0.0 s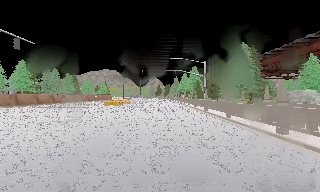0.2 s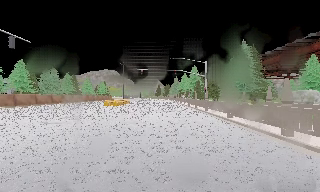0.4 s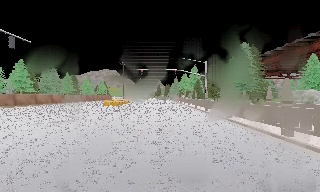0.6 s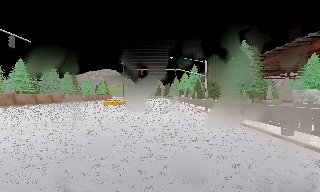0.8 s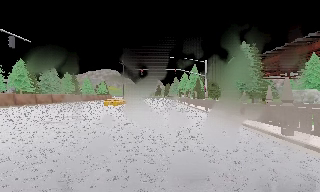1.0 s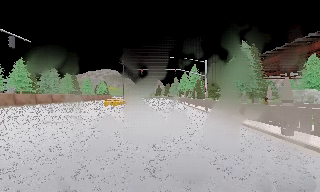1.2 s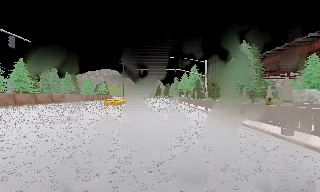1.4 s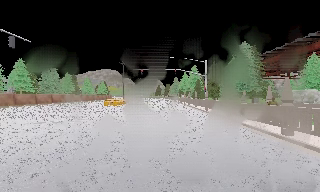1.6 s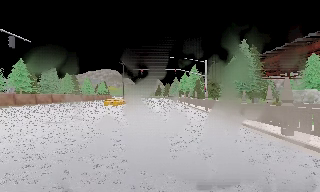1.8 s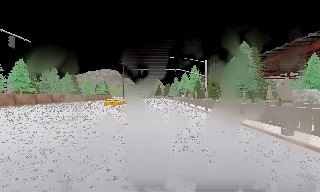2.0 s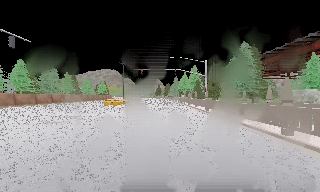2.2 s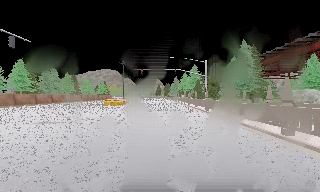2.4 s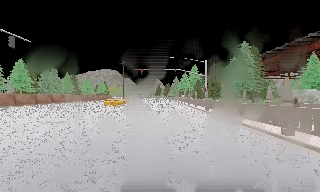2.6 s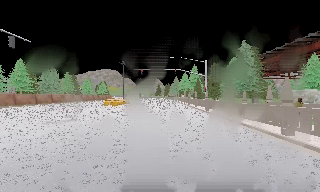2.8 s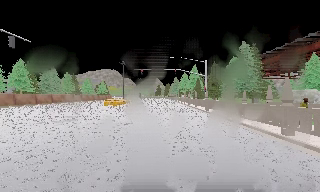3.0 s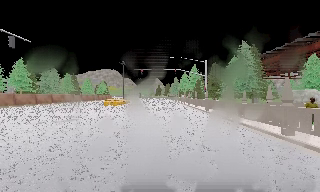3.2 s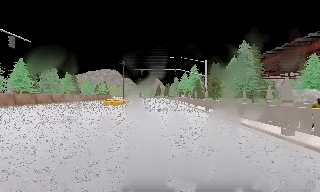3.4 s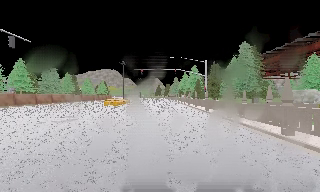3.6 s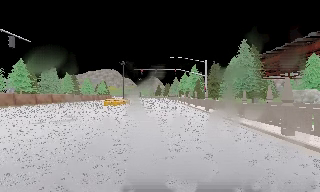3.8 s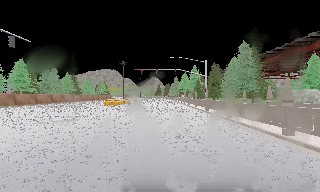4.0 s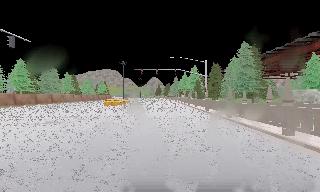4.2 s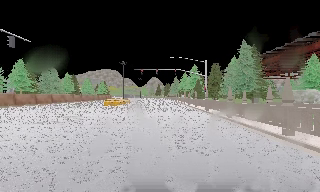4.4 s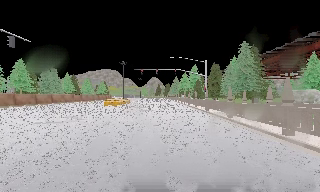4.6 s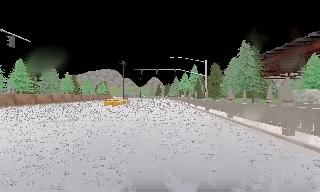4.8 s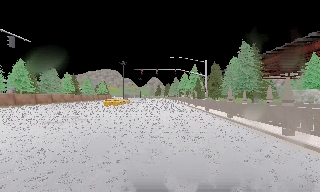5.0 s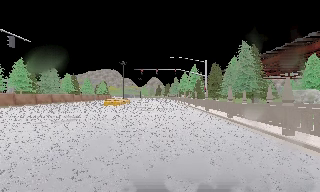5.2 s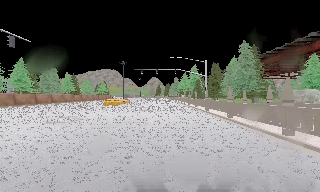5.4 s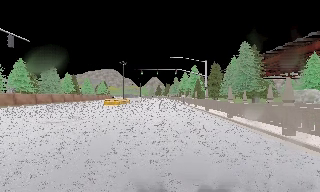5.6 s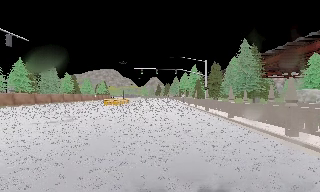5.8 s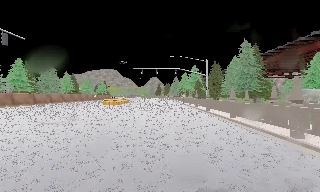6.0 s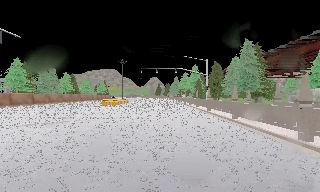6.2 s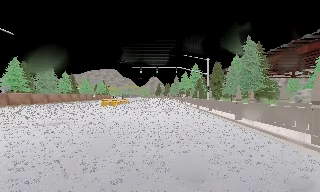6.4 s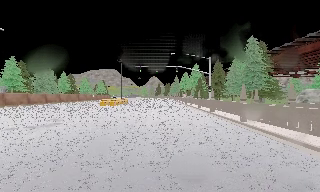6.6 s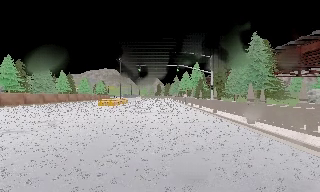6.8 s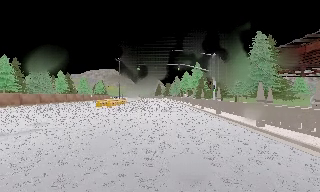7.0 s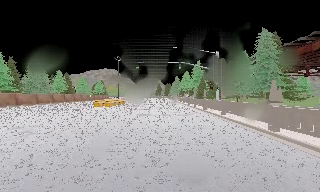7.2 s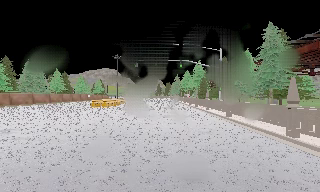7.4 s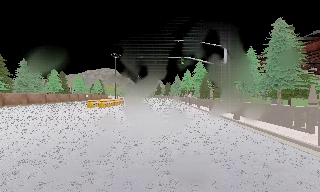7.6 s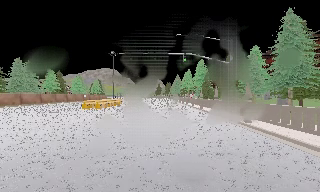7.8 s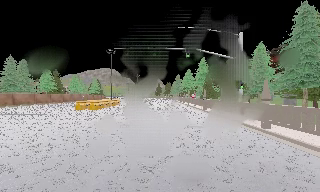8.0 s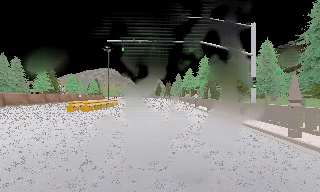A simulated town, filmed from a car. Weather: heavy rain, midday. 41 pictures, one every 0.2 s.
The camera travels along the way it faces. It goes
forward.
0.0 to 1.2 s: The camera shifts only a little, or ends up much as it began.
1.2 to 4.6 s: The camera keeps its place and its aim.
4.6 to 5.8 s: The camera shifts only a little, or ends up much as it began.
5.8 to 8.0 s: The camera travels forward, about 13 m, so what stands in front looms larger. It gains speed.
The film runs forward here.
